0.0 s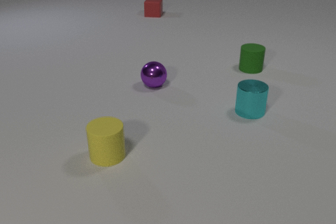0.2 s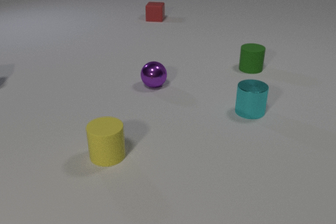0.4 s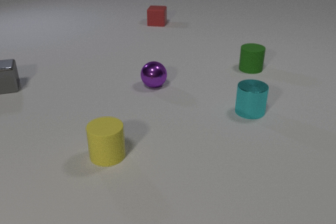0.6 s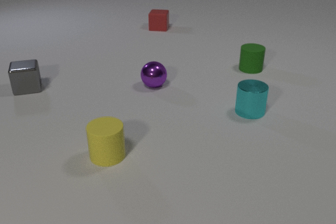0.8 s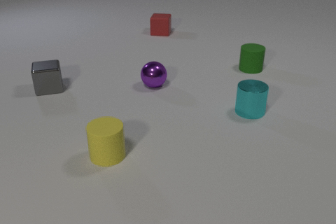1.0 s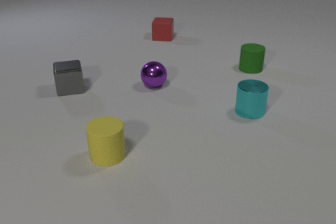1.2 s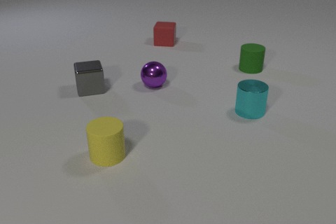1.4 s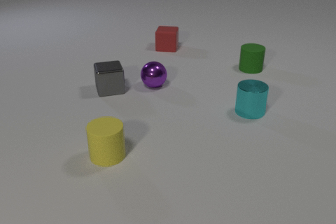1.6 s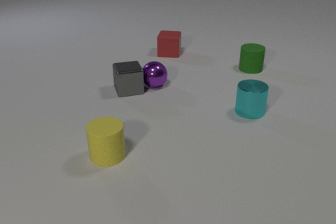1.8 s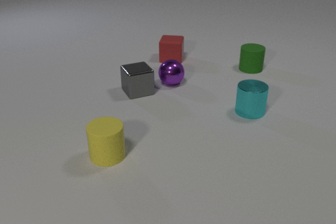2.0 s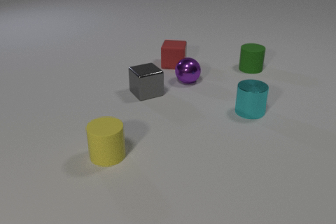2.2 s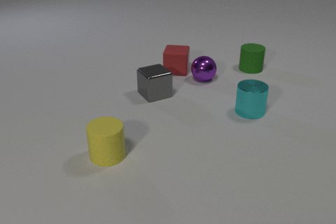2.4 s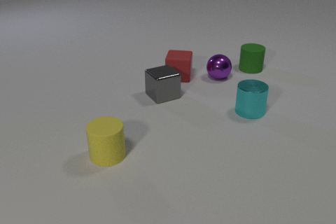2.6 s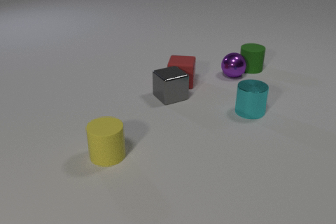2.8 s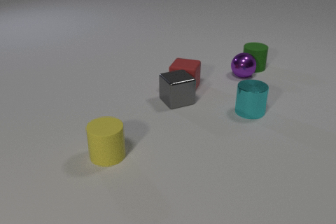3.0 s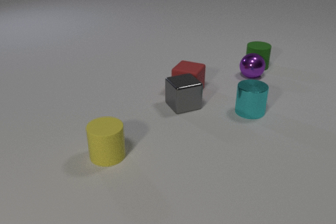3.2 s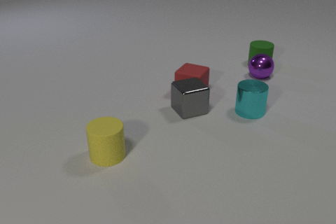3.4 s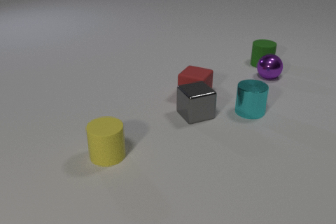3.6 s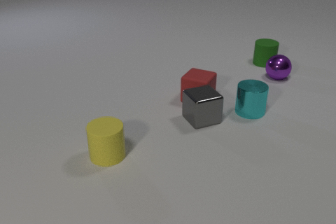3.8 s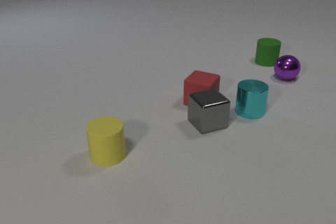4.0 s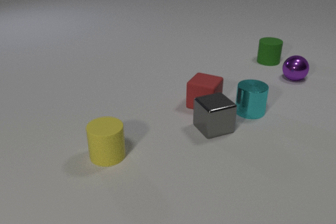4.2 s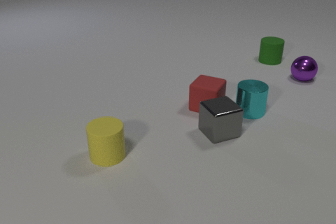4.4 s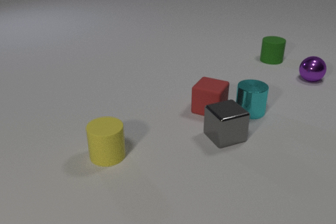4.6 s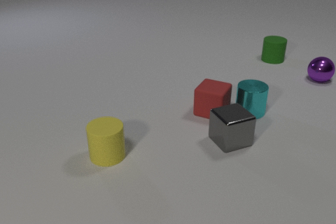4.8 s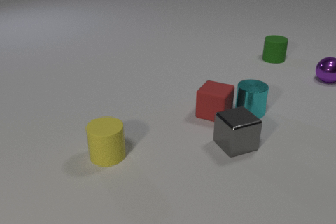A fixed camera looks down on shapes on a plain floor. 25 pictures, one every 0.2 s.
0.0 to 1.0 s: The gray metal cube comes in at the left edge, slides to the right. The red rubber cube slides toward the camera.
1.0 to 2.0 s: The gray metal cube slides to the right. The purple metal sphere rolls to the right. The red rubber cube slides toward the camera. The gray metal cube and the purple metal sphere collide.
2.0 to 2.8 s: The gray metal cube slides to the right and toward the camera. The purple metal sphere rolls to the right. The red rubber cube slides toward the camera. The gray metal cube and the red rubber cube collide. The purple metal sphere and the green rubber cylinder collide.
2.8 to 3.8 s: The gray metal cube slides toward the camera and to the right. The purple metal sphere rolls to the right. The red rubber cube slides toward the camera and to the right. The green rubber cylinder slides away from the camera and to the right.
3.8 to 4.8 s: The gray metal cube slides toward the camera and to the right. The purple metal sphere rolls to the right. The red rubber cube slides toward the camera and to the right. The green rubber cylinder slides away from the camera and to the right.
Are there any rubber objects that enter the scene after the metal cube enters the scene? no.
What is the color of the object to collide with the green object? purple.
What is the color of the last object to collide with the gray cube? red.
